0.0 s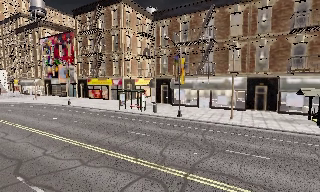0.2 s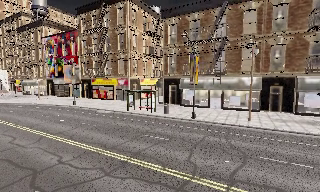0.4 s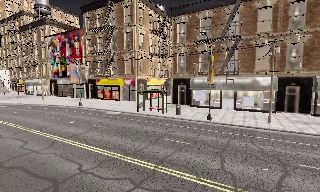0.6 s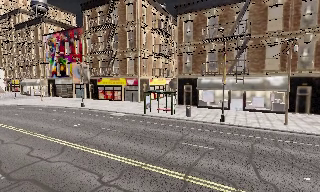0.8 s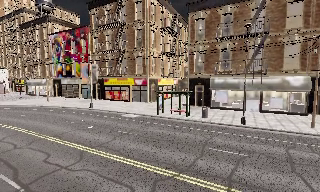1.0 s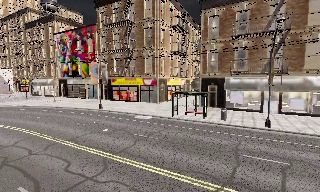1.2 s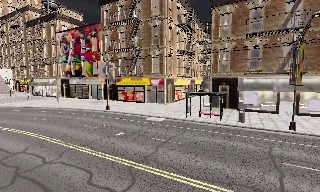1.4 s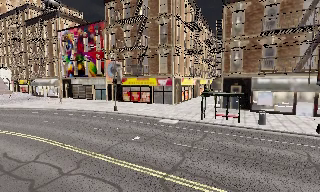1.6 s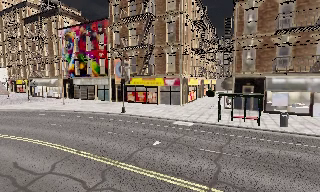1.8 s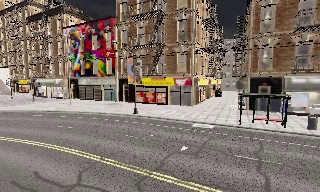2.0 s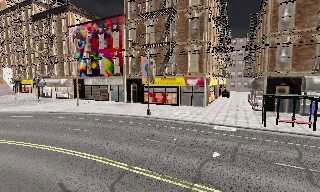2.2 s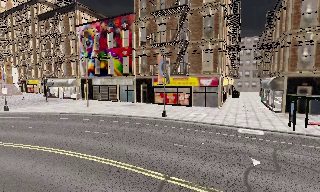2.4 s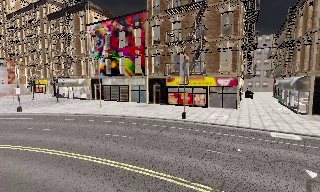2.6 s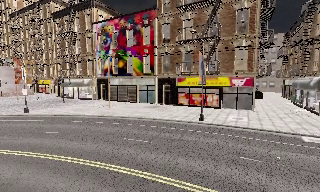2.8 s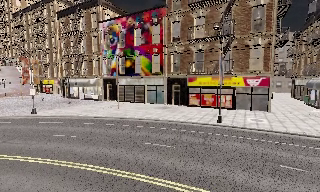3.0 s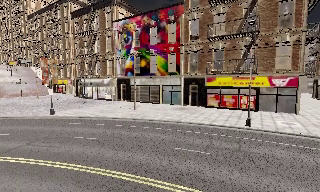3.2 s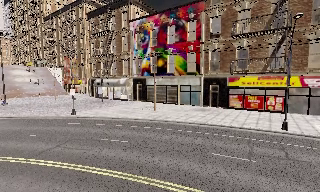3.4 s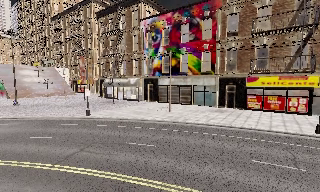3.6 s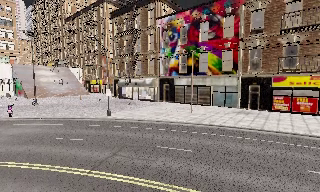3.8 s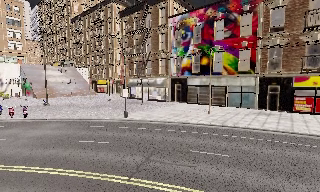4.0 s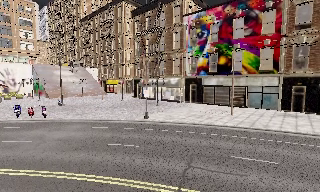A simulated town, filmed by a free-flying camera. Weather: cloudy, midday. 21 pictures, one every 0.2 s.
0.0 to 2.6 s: The camera travels to its left and forward, about 25 m, so close, fixed things drift to the right.
2.6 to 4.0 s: The camera pans to its left, which is counterclockwise from overhead, by about 10 degrees. It travels to its left and forward, about 12 m, so close, fixed things drift to the right.
The film runs backward here.
